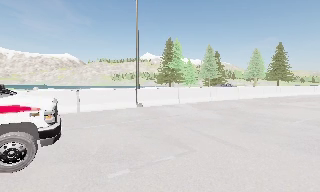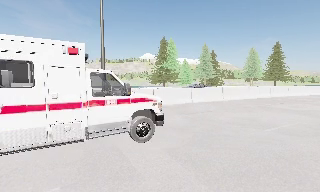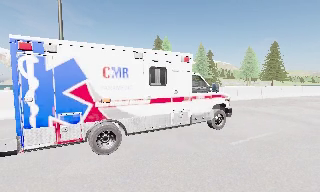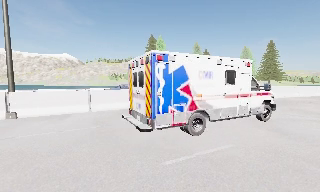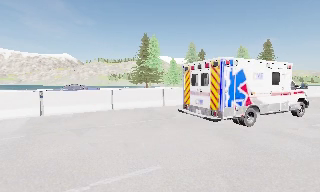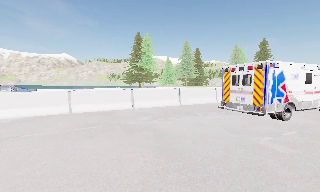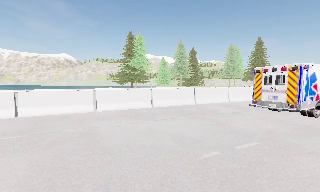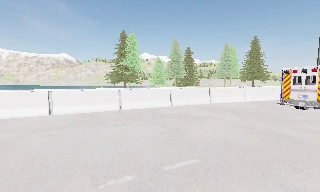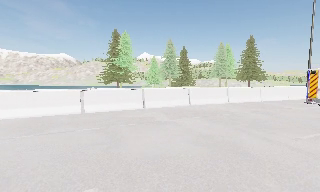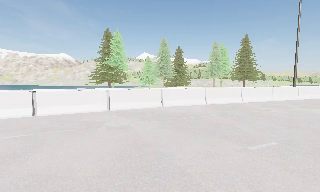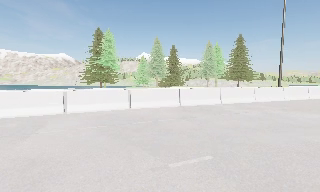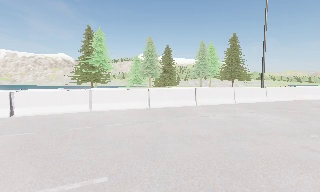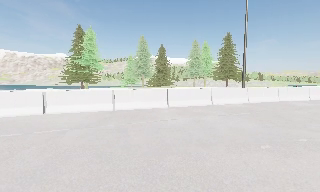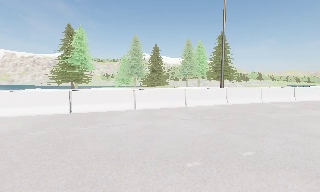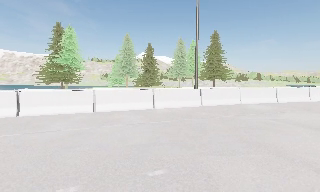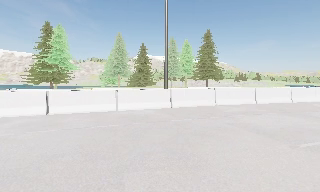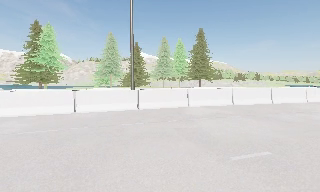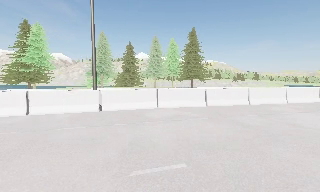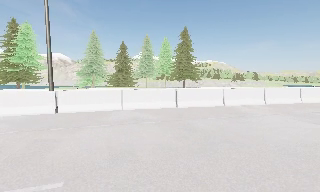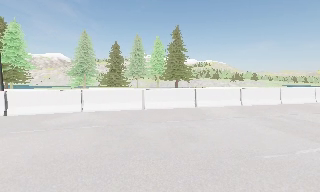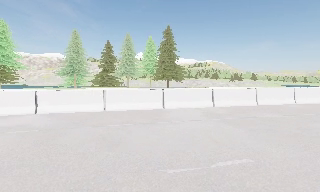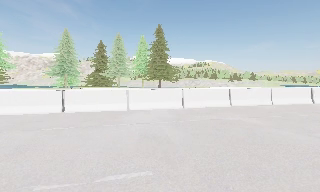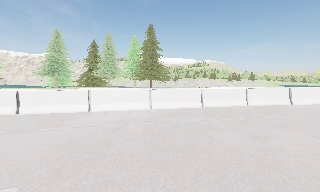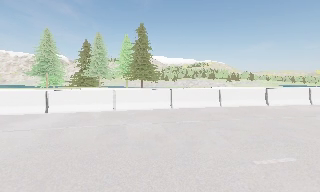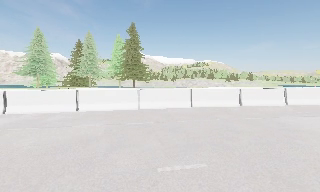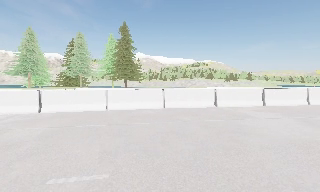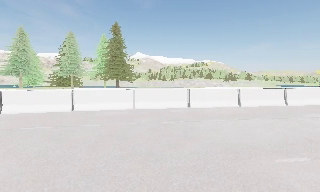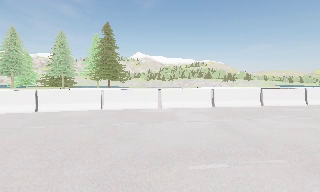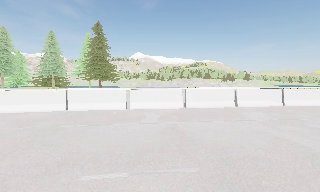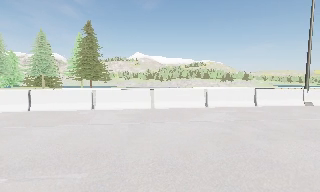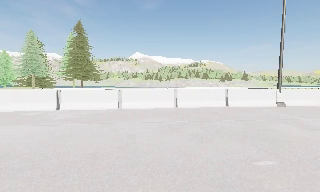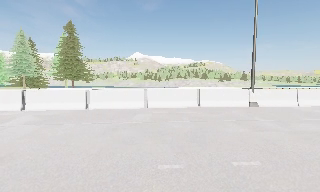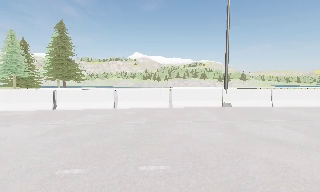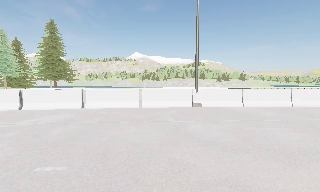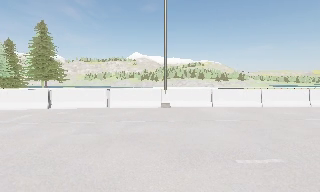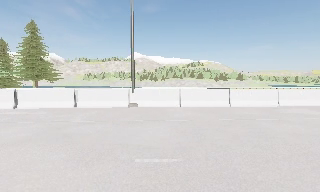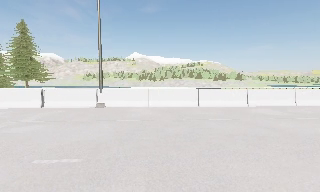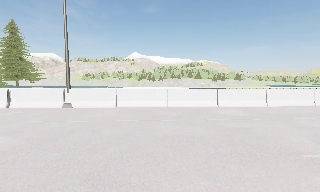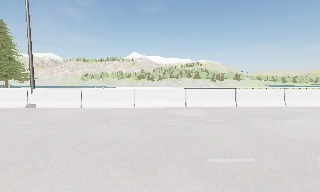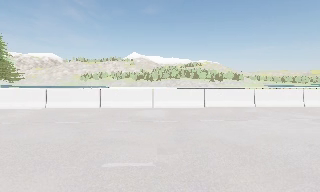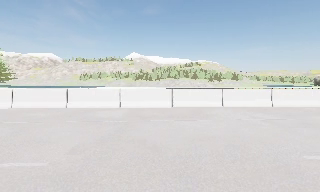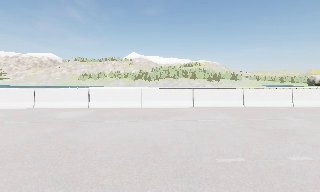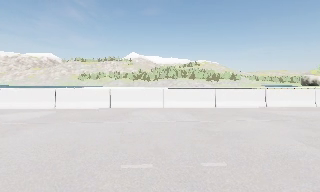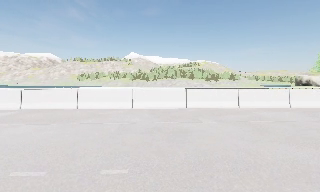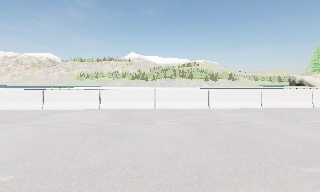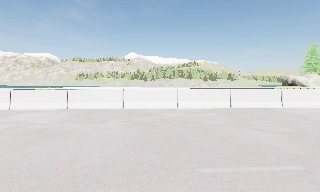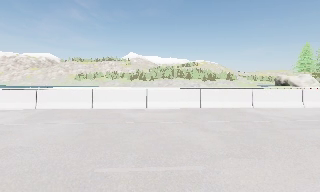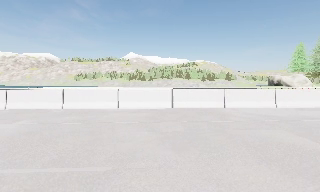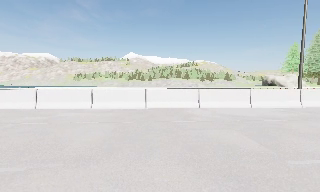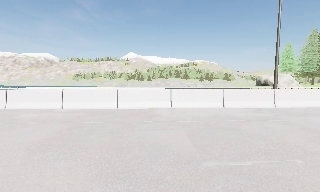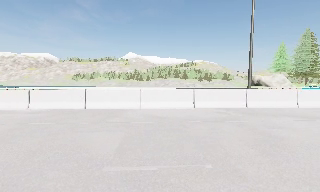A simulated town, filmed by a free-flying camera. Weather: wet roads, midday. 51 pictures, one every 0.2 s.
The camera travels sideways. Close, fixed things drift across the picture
to the left.
0.0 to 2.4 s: The camera travels to its right and forward, about 25 m, so close, fixed things drift to the left.
2.4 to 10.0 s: The camera travels to its right, about 75 m, so close, fixed things drift to the left.
The film runs forward here.
